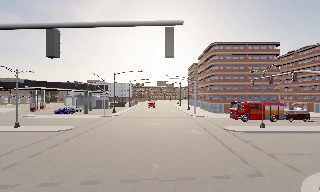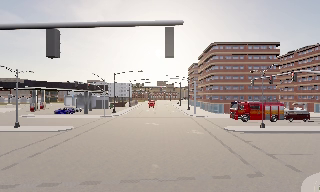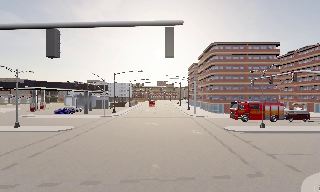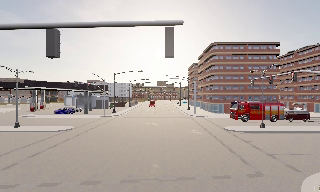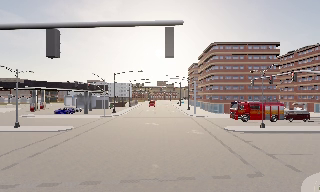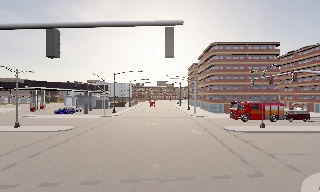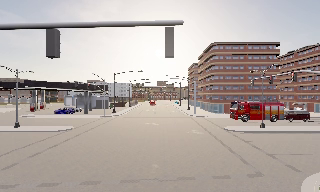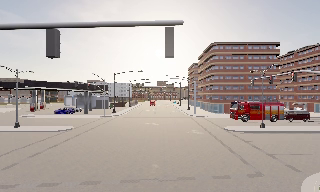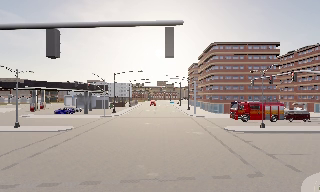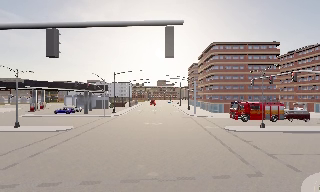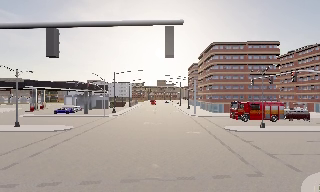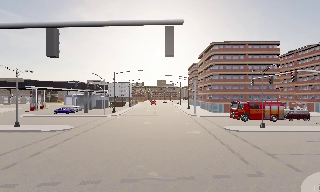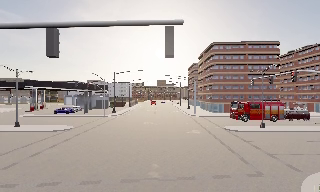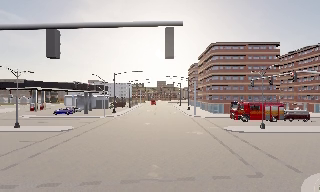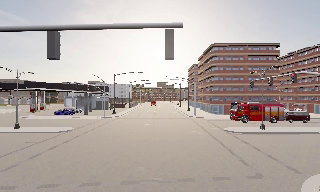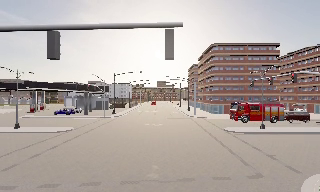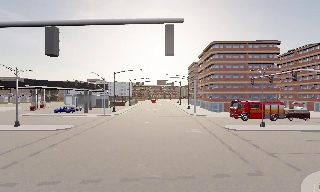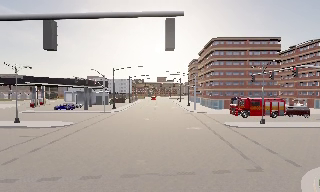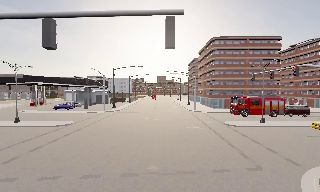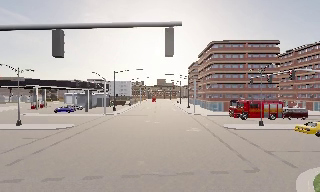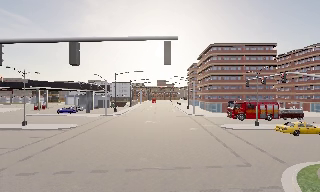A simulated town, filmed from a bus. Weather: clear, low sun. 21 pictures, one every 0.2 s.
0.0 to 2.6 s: The camera keeps its place and its aim.
2.6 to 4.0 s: The camera travels backward, about 1 m, so what stands in front gets smaller. It gains speed.
The film runs backward here.
